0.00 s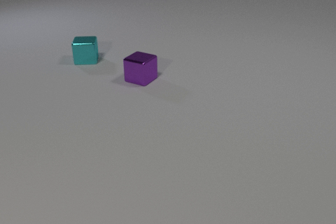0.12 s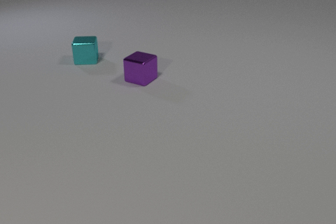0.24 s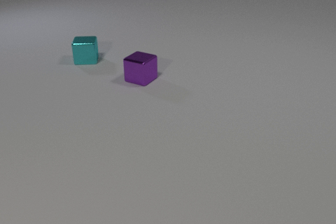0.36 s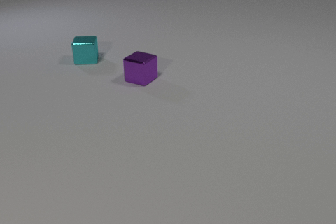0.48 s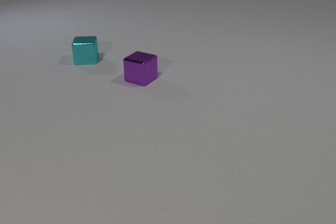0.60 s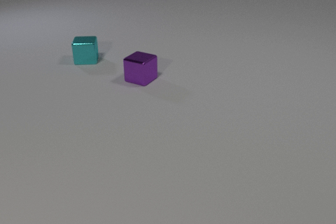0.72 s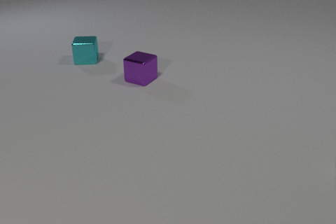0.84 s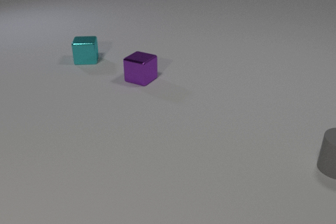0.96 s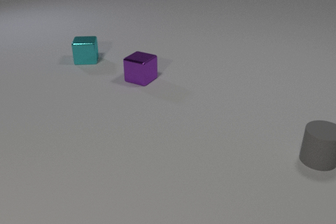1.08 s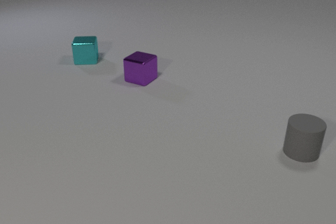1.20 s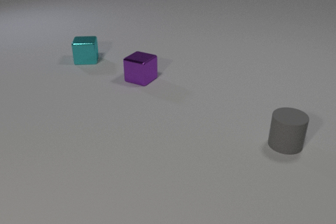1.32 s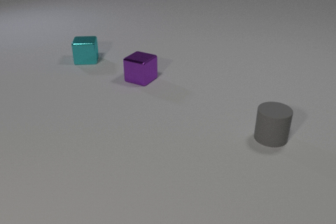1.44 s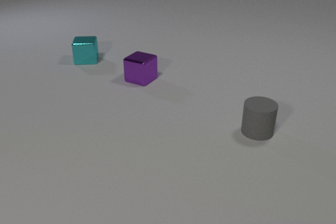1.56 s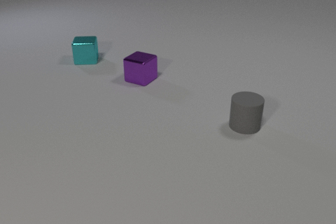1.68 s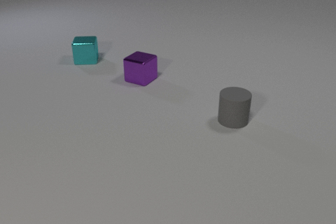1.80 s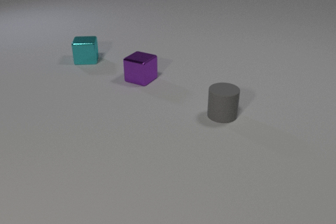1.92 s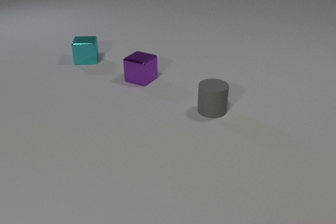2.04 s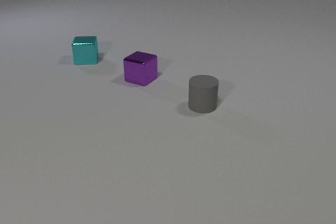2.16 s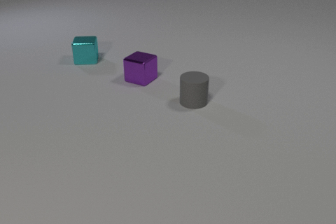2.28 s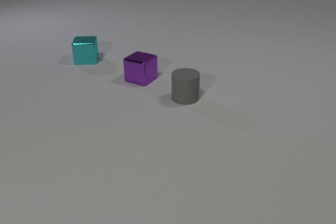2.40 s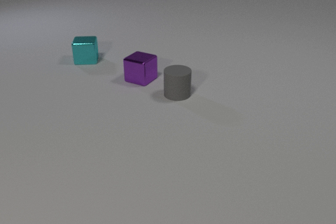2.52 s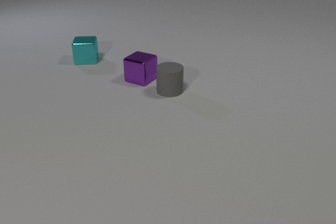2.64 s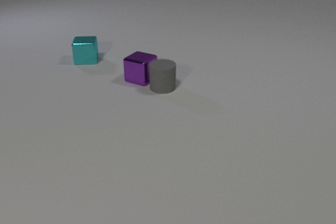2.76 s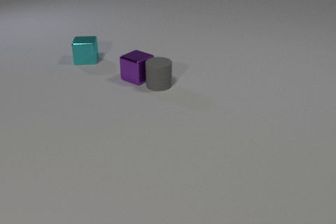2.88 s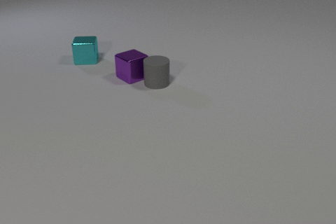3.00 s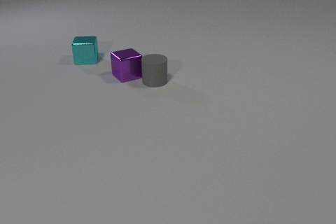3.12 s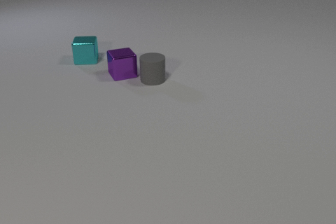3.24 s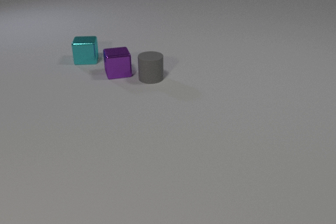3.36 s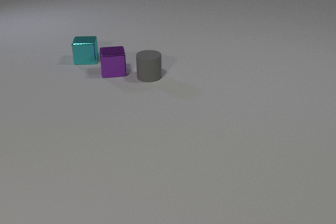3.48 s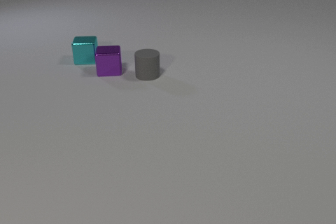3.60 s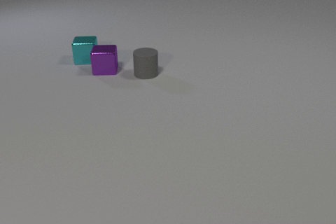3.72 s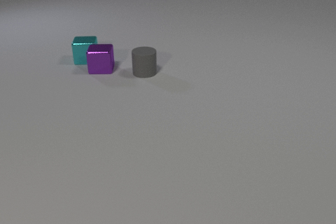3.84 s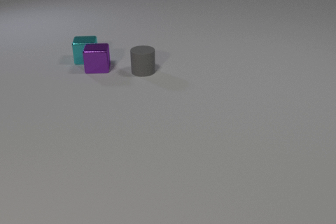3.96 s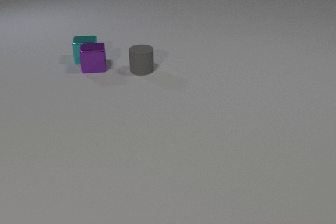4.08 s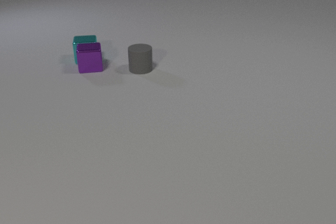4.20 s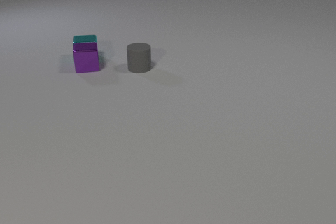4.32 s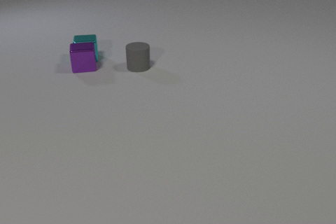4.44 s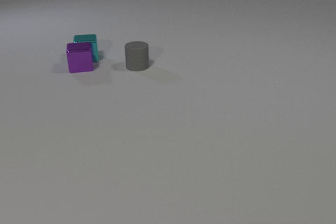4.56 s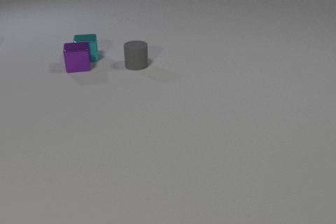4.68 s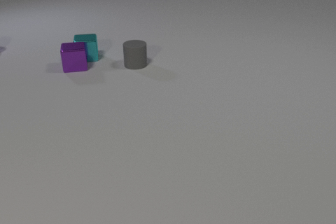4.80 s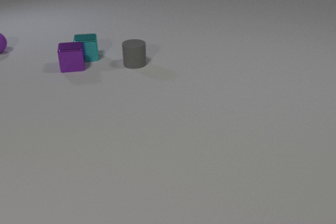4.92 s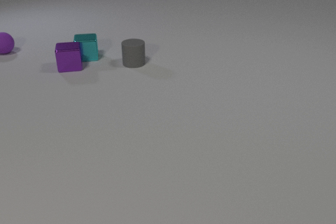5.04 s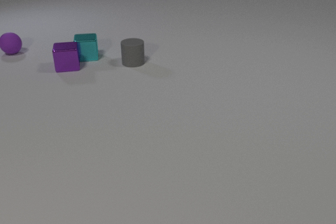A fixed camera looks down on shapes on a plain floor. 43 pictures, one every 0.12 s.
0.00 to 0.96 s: The gray rubber cylinder comes in at the right edge, slides to the left.
0.96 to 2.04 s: The gray rubber cylinder slides to the left and away from the camera.
2.04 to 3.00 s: The gray rubber cylinder slides away from the camera and to the left. The purple metal cube slides to the left and away from the camera, spins clockwise seen from above by about 30 degrees, its near face sliding to the left. The gray rubber cylinder and the purple metal cube collide.
3.00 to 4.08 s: The gray rubber cylinder slides away from the camera and to the left. The purple metal cube slides to the left and away from the camera, spins so that its near face slides to the left, clockwise seen from above. The purple metal cube and the cyan metal cube collide.
4.08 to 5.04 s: The gray rubber cylinder slides away from the camera and to the left. The purple metal cube slides to the left. The cyan metal cube slides away from the camera. The purple rubber sphere comes in at the left edge, rolls to the right and toward the camera.
What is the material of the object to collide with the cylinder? metal.
What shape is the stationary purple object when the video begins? cube.
What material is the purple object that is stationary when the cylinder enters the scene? metal.
